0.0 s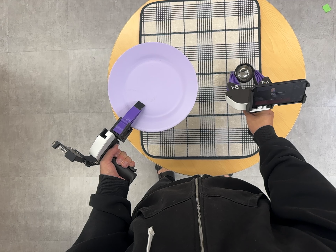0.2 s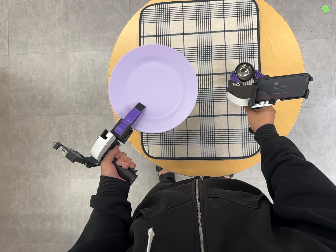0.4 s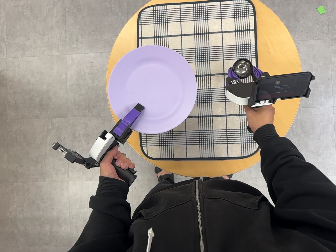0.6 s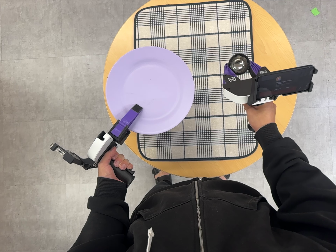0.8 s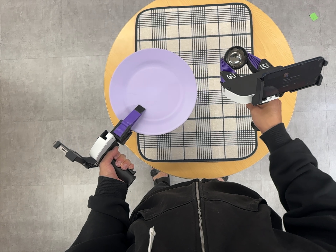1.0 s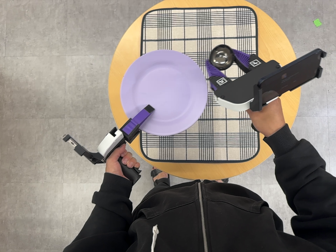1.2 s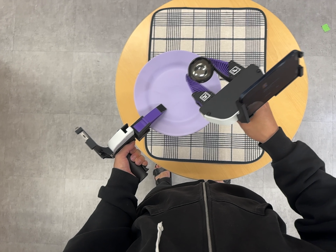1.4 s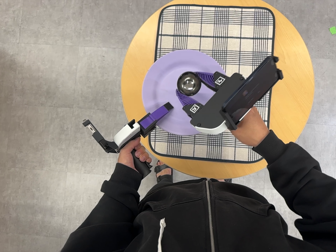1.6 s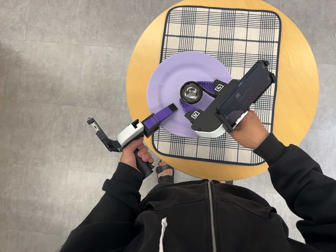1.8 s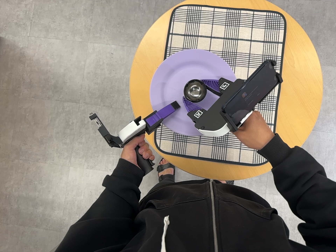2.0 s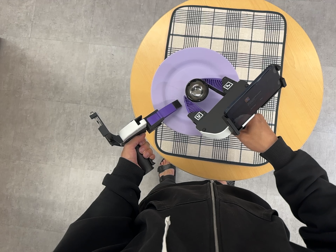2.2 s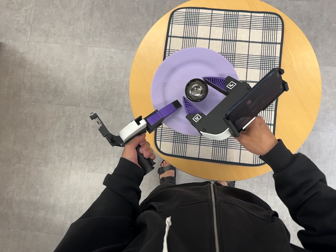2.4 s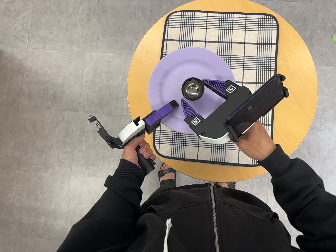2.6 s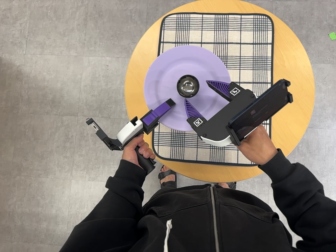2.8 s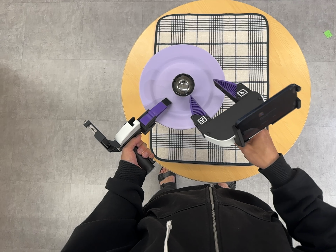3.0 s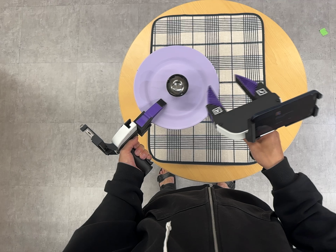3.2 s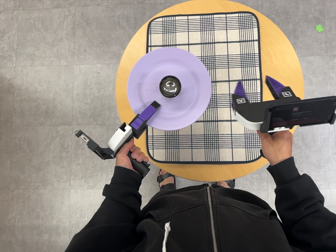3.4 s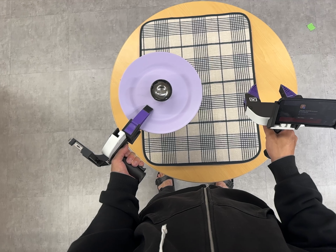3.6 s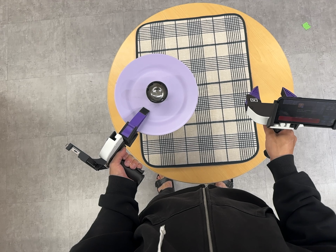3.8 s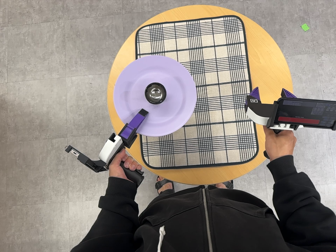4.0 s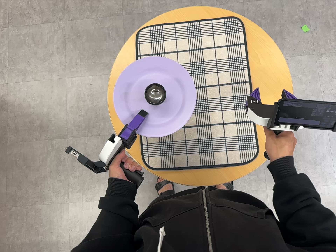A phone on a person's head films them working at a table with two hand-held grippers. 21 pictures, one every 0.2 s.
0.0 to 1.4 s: The camera travels to its left and toward the bottom of its view, about 7 cm, so close, fixed things drift to the right.
1.4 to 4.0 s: The camera rolls about its line of sight by about 10 degrees, and the scene rotates counterclockwise.
The film runs backward here.
